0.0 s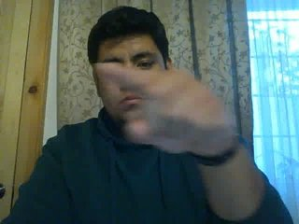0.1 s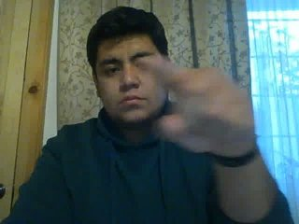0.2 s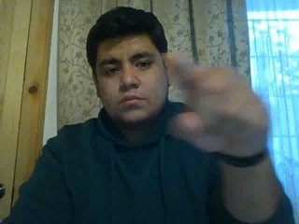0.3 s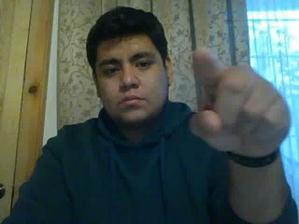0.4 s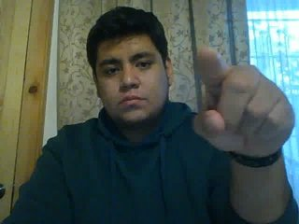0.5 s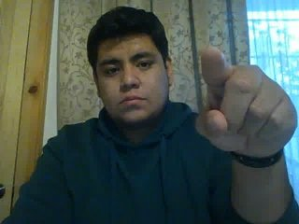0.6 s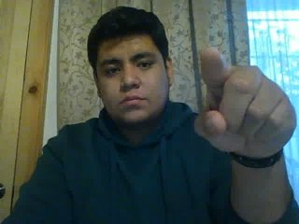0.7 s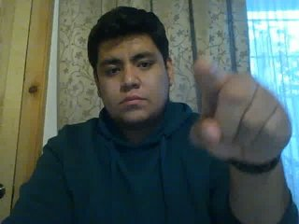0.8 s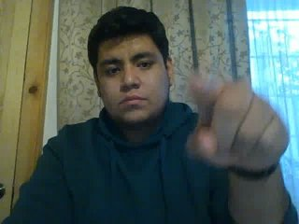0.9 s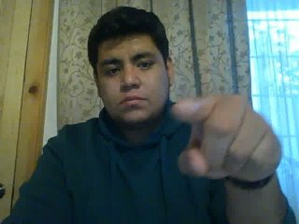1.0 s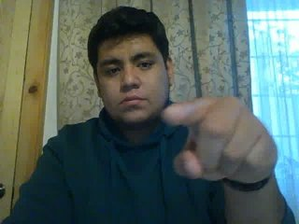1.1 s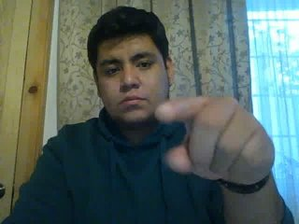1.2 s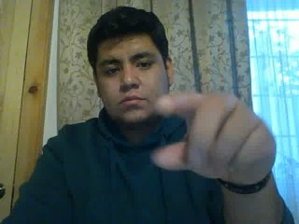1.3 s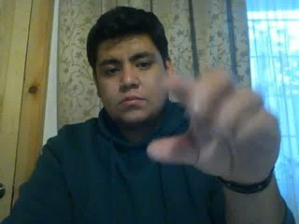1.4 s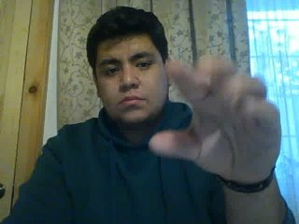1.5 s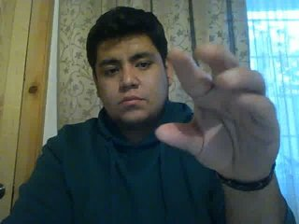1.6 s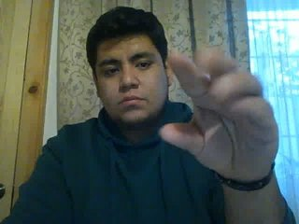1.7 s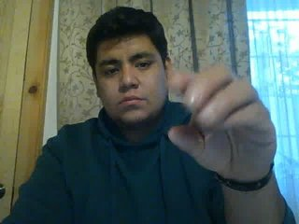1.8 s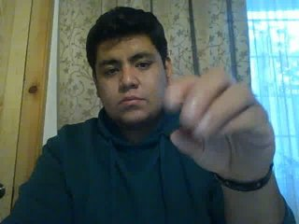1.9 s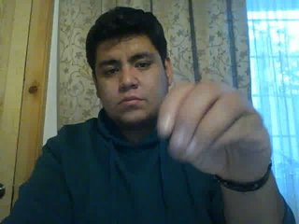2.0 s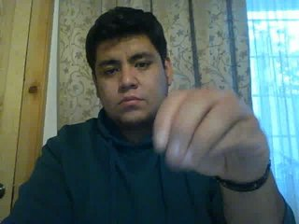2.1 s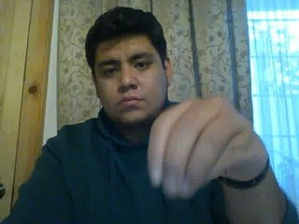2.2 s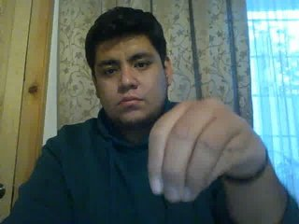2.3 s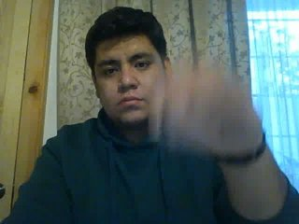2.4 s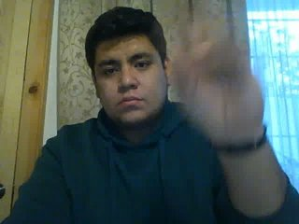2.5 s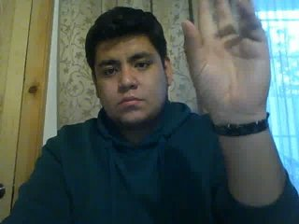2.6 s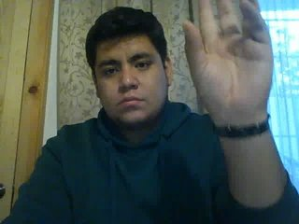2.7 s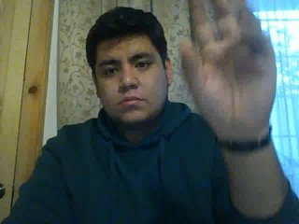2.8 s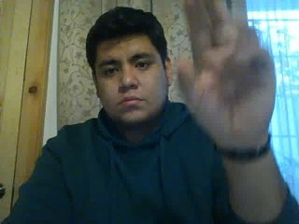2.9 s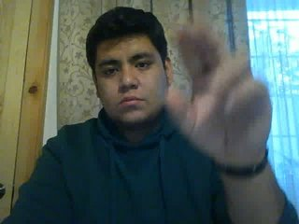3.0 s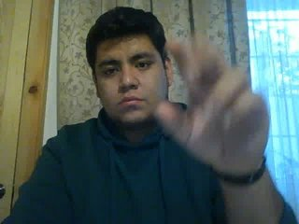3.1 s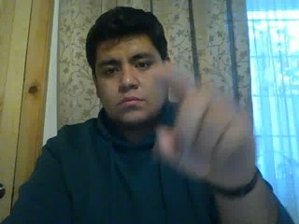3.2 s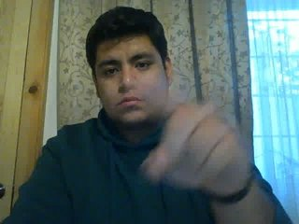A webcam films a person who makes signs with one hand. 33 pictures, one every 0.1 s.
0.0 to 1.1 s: Pointing with one finger.
1.2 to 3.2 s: On the screen the hand sweeps upward. The name of the sign: Throw up.
